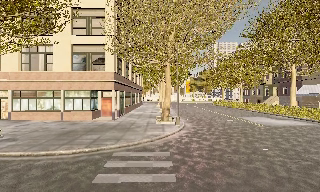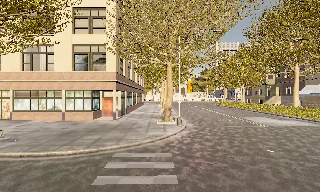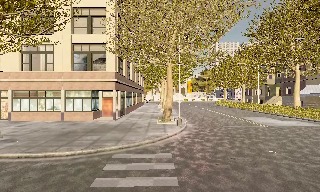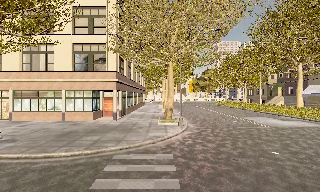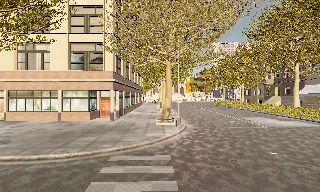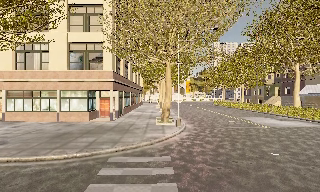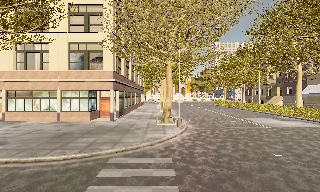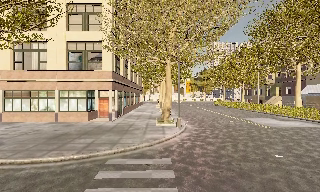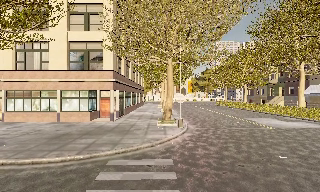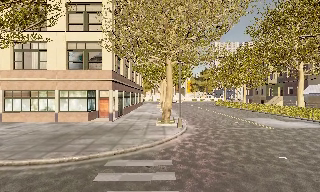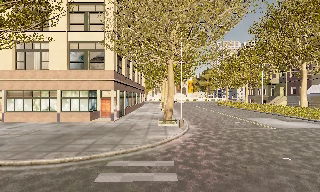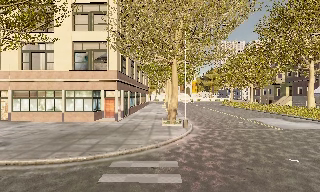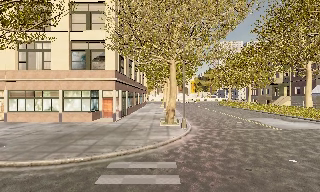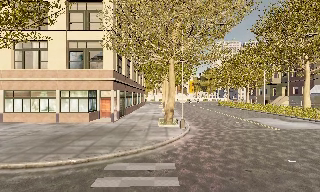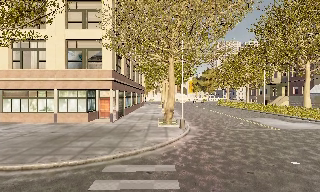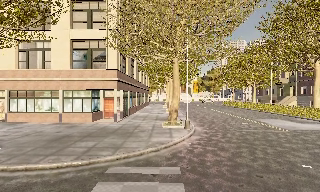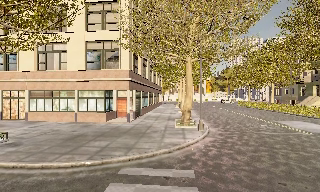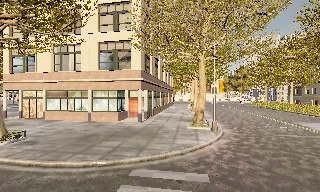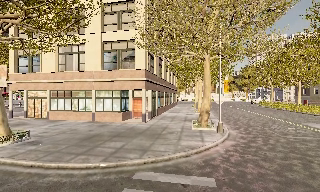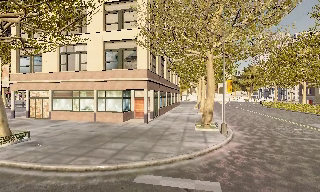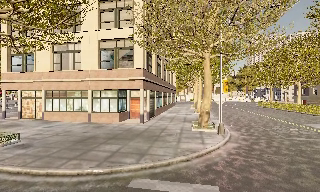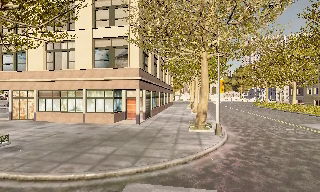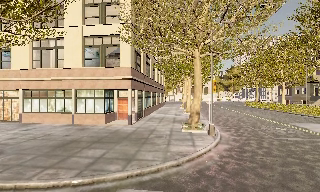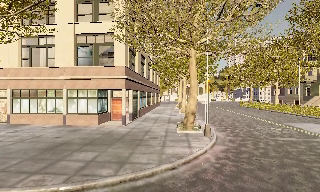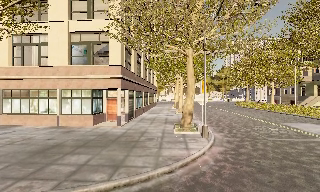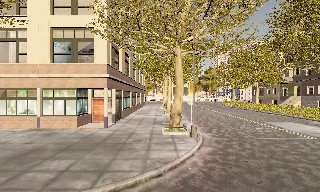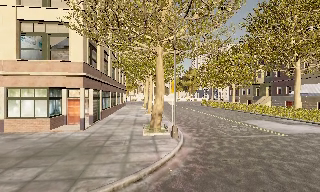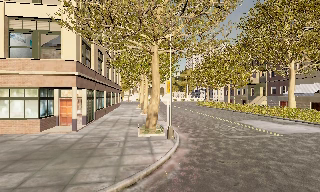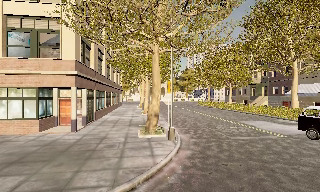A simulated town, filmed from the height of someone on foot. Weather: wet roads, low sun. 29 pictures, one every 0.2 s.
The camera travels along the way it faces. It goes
forward.
0.0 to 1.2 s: The camera travels forward, about 0.5 m, so what stands in front looms larger.
1.2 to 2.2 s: The camera shifts only a little, or ends up much as it began.
2.2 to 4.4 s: The camera travels forward, about 2 m, so what stands in front looms larger.
4.4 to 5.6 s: The camera pans to its right, which is clockwise from overhead, by about 15 degrees. It travels forward, about 1.5 m, so what stands in front looms larger.
The film runs forward here.
